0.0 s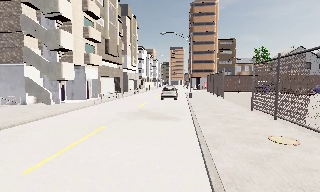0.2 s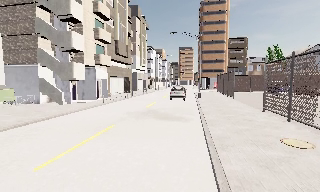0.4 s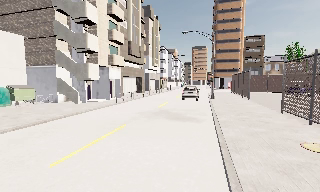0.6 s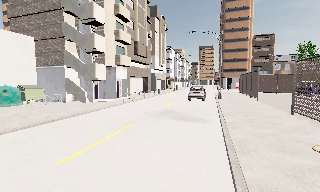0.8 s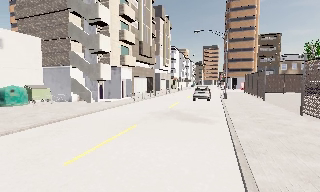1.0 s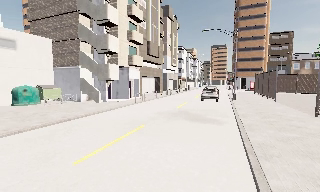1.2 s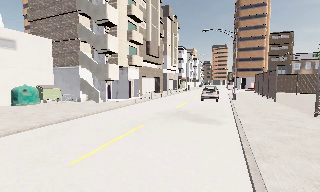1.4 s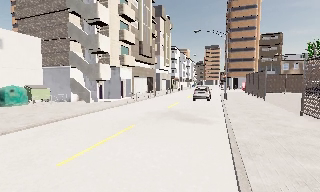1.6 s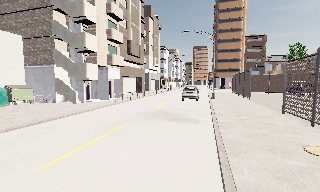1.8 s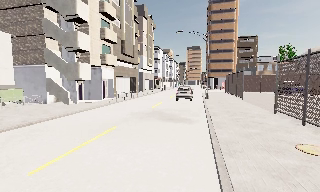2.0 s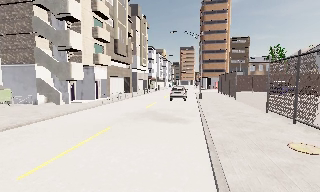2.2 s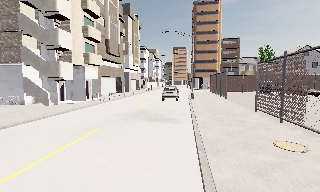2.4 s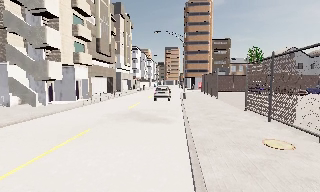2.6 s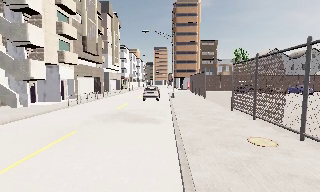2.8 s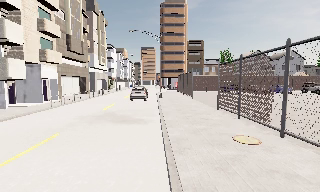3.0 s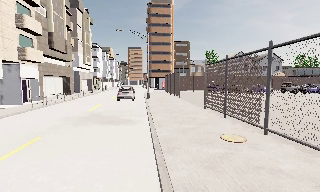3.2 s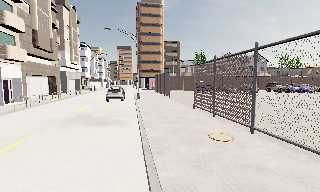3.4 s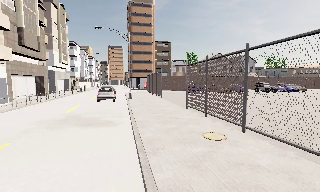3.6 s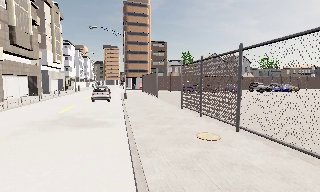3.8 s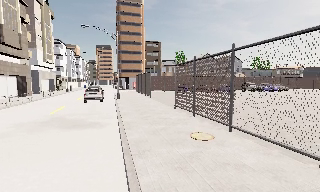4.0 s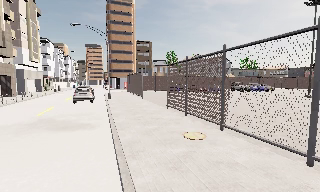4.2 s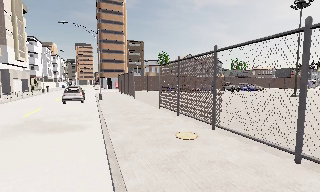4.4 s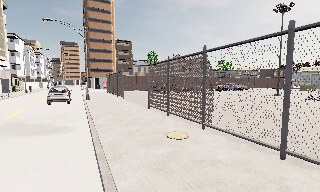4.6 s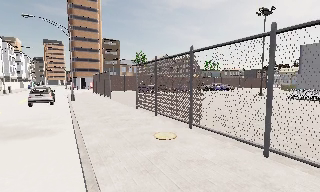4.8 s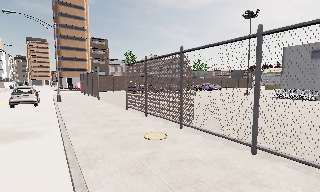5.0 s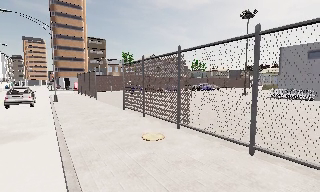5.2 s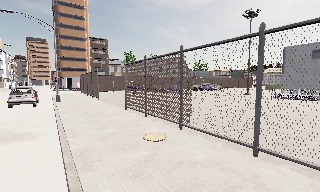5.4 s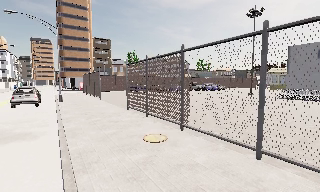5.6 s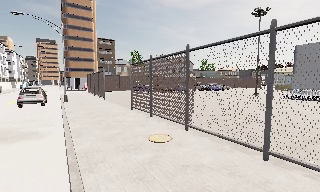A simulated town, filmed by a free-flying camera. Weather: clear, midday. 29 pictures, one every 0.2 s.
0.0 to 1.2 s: The camera swings to its left by about 15 degrees, and the scene slides to the right.
1.2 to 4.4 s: The camera pans to its right, which is clockwise from overhead, by about 50 degrees. It travels forward, about 0.5 m.
4.4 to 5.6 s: The camera shifts only a little, or ends up much as it began.
The film runs forward here.
